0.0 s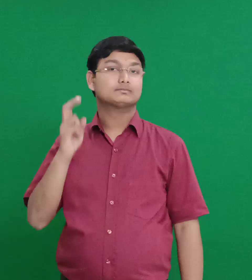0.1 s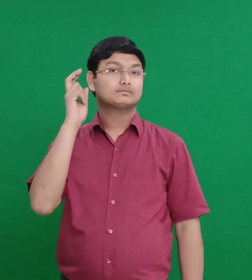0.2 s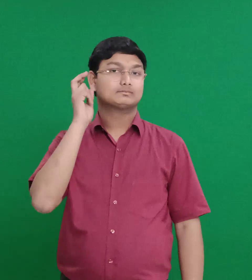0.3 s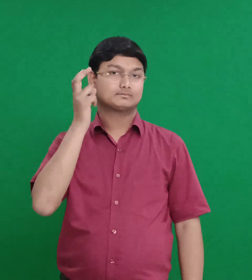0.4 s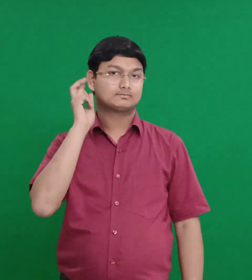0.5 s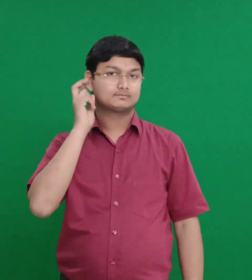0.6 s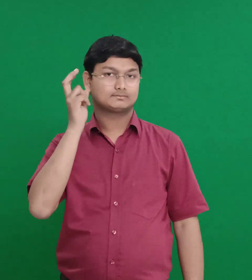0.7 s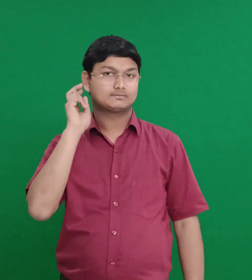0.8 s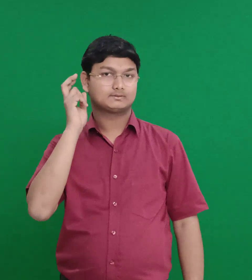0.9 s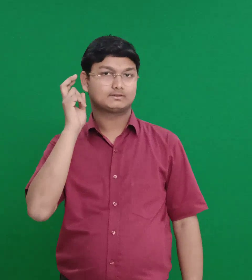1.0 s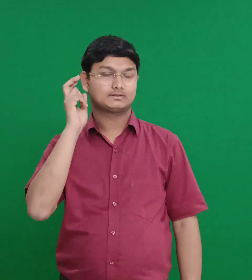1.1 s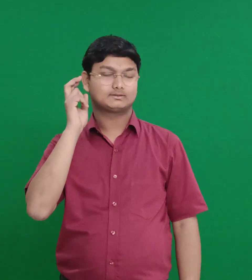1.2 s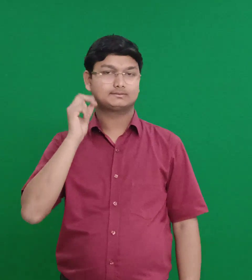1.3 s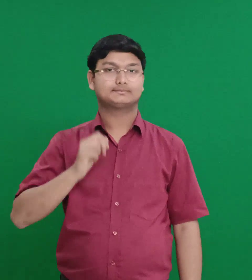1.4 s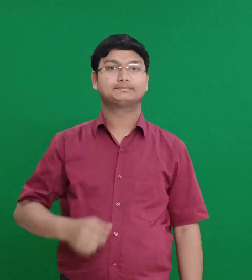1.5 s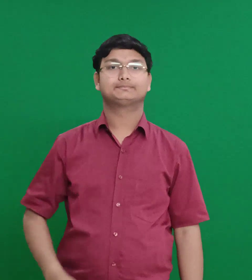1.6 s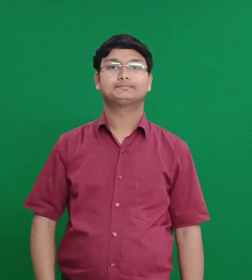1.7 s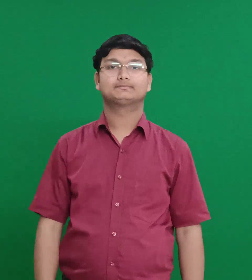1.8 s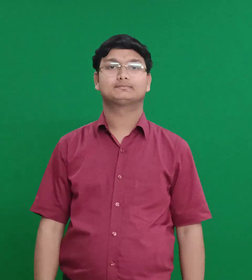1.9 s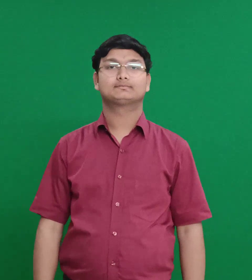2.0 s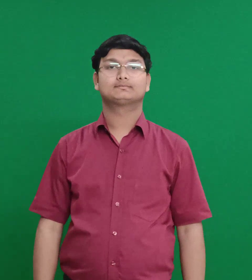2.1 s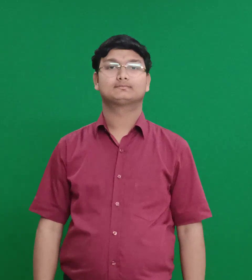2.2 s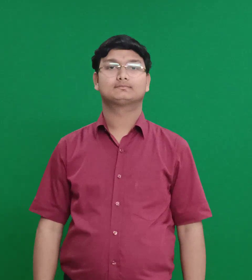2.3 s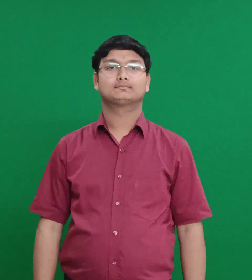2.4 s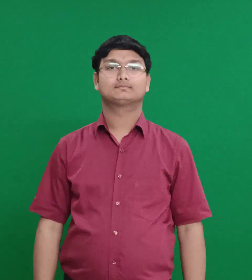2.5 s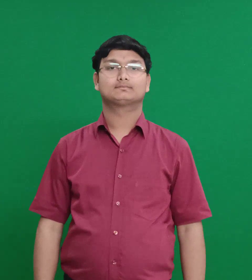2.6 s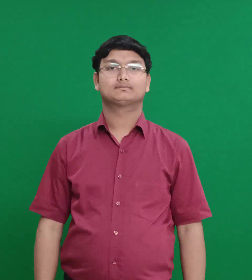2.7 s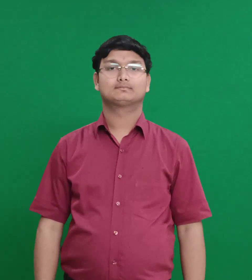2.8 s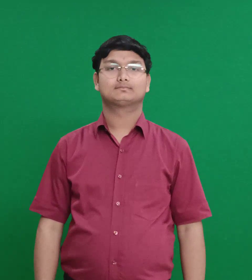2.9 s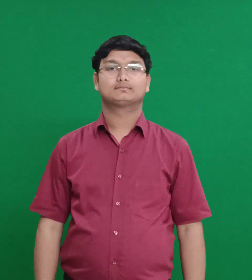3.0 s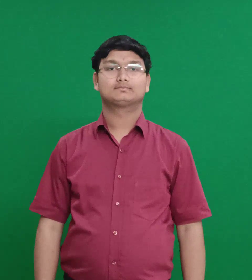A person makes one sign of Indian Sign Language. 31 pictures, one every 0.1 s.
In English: bezai
